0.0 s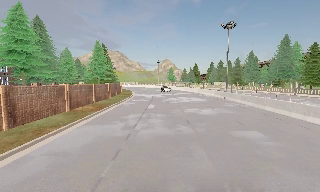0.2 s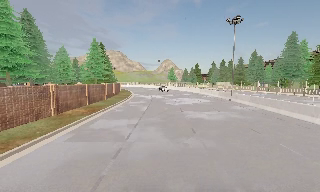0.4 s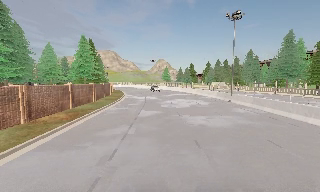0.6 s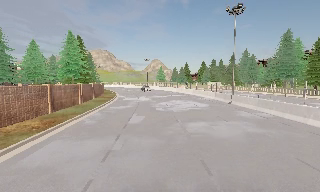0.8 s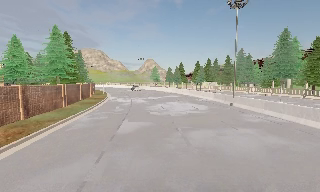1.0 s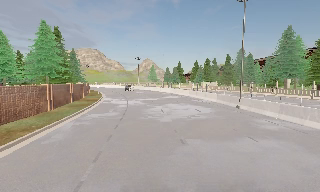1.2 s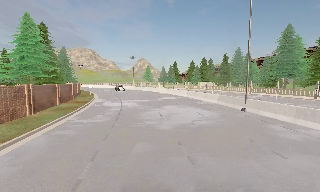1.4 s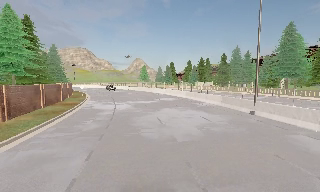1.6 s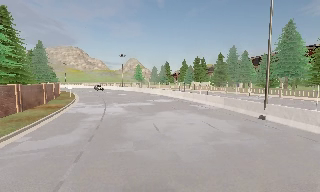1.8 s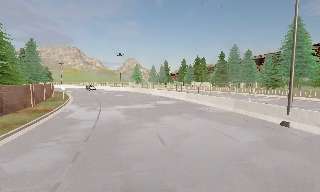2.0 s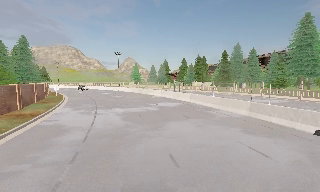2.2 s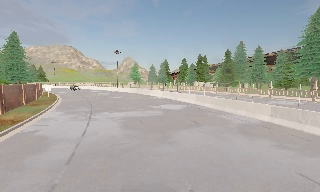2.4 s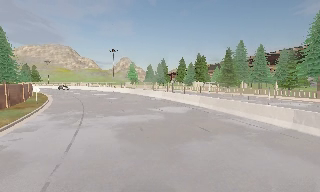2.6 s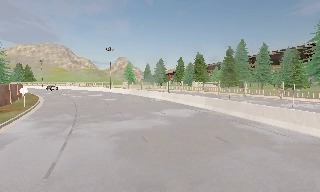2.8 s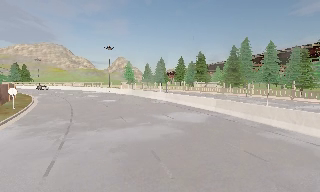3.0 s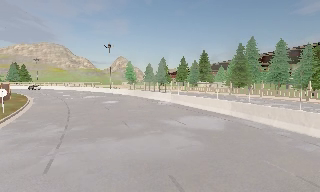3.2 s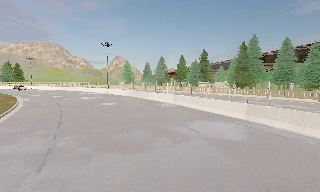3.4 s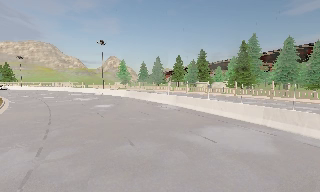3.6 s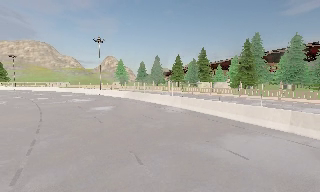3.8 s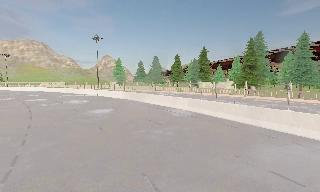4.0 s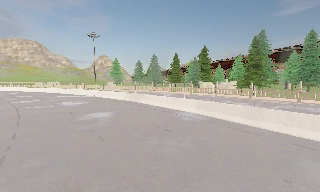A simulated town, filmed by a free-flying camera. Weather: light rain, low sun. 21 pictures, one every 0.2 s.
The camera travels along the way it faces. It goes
forward.
0.0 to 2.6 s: The camera pans to its right, which is clockwise from overhead, by about 15 degrees. It travels forward, about 25 m, so what stands in front looms larger.
2.6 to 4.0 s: The camera travels forward and to its left, about 13 m, so what stands in front looms larger.
The film runs backward here.
